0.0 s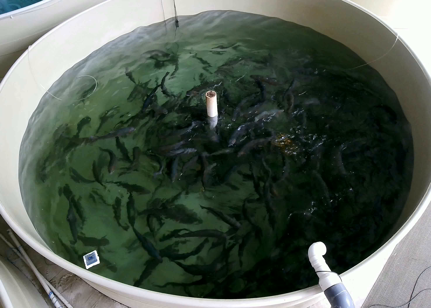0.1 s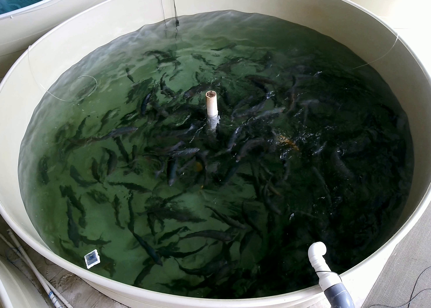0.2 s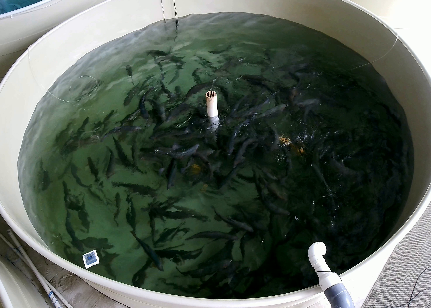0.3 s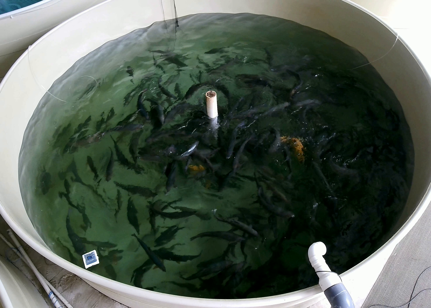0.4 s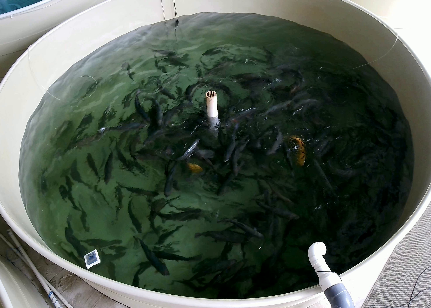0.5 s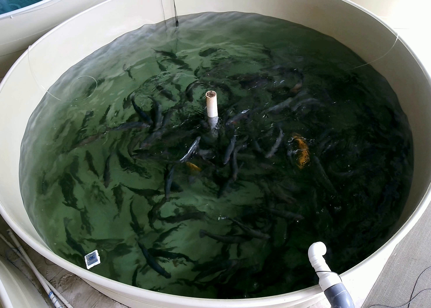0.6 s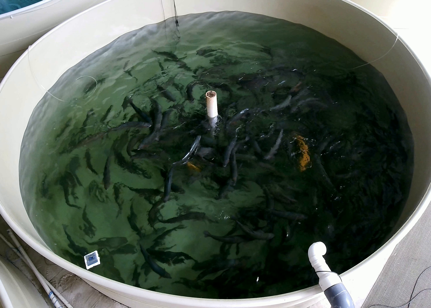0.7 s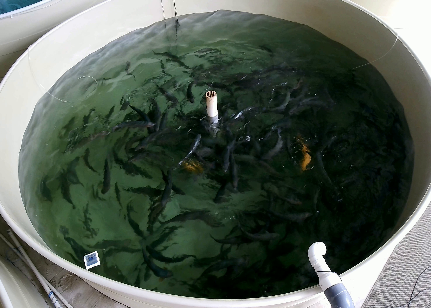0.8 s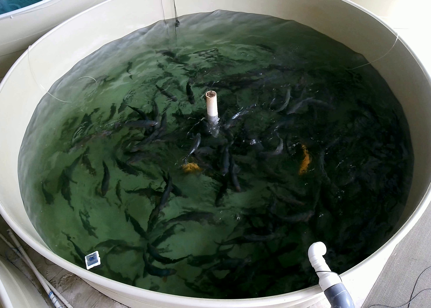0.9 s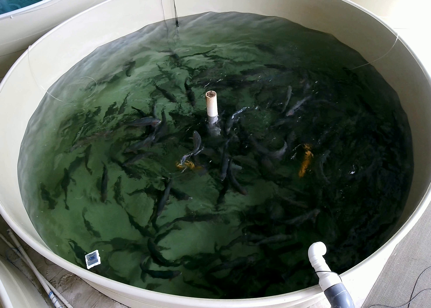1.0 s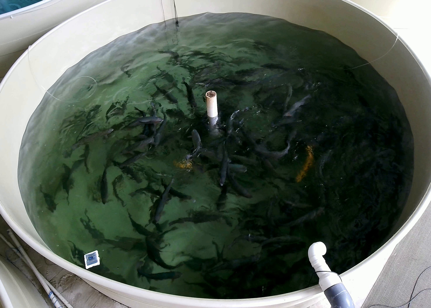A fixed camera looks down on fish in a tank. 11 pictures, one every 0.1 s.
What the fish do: Foraging.
